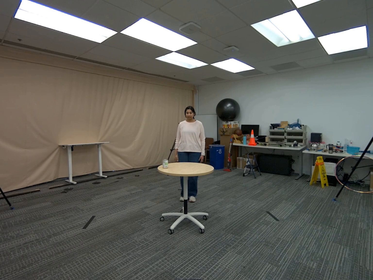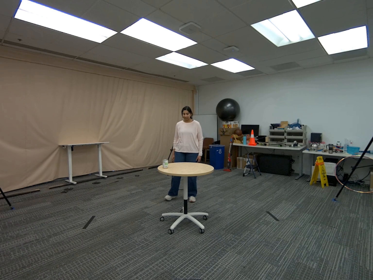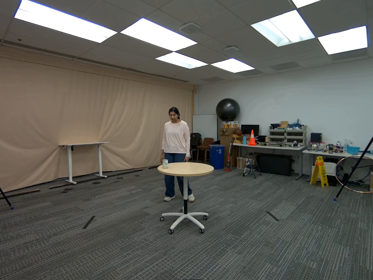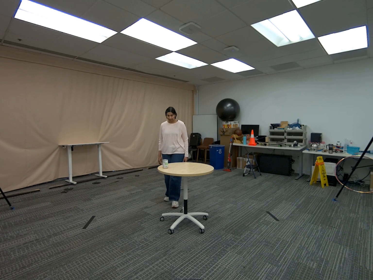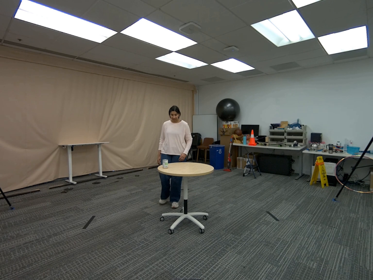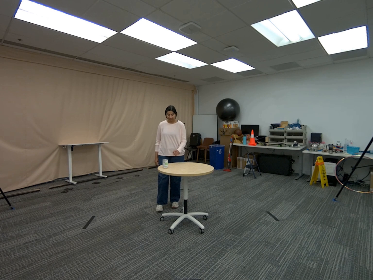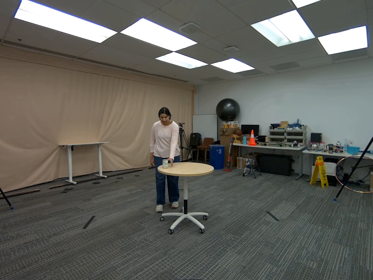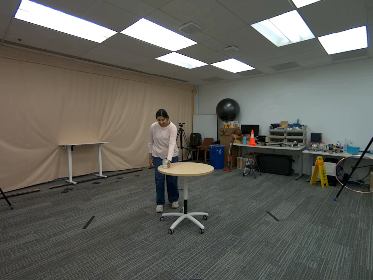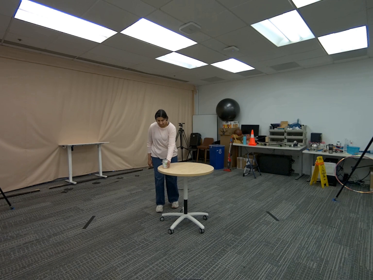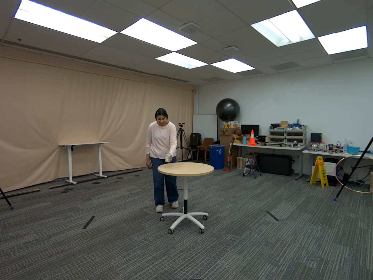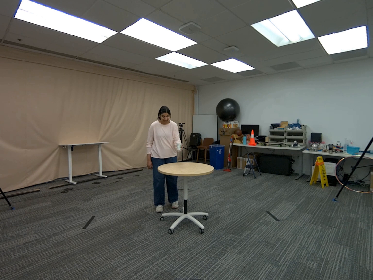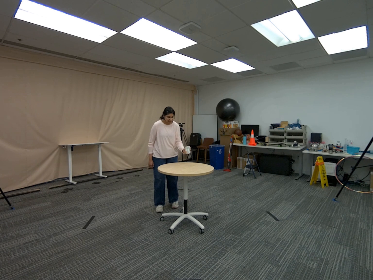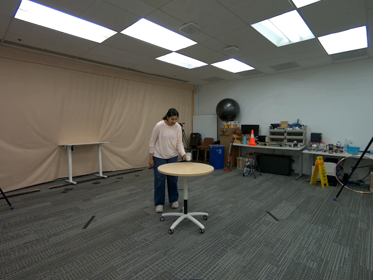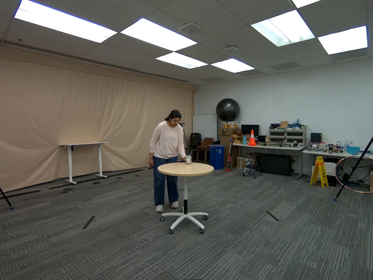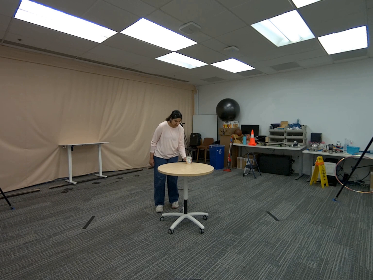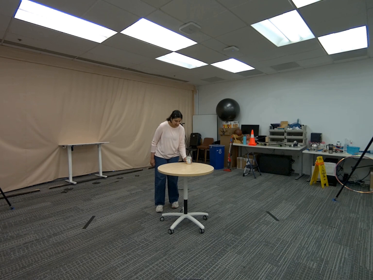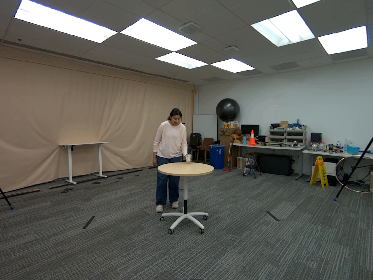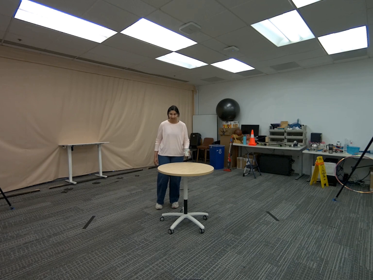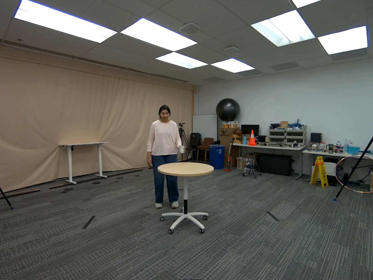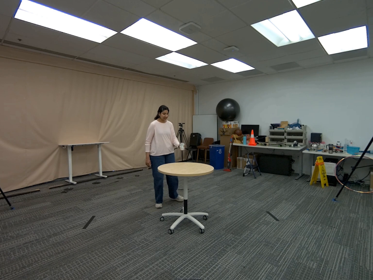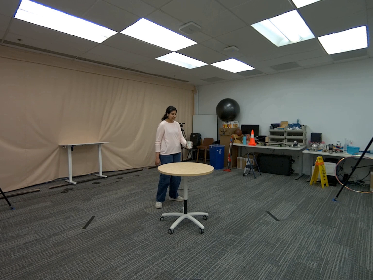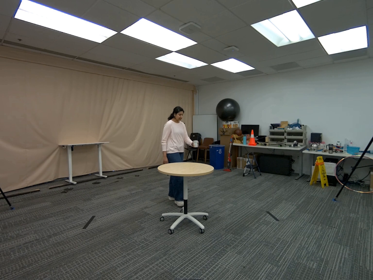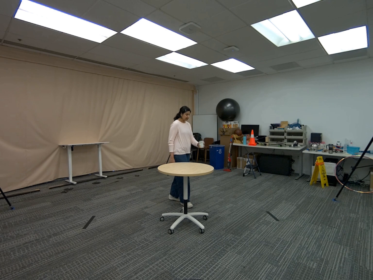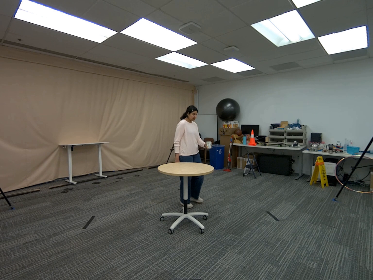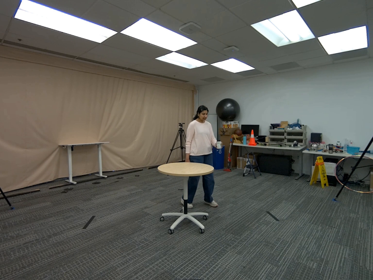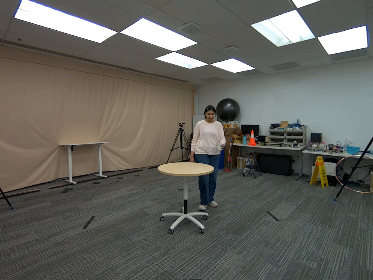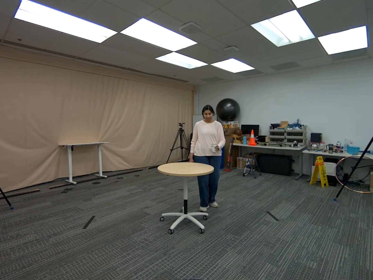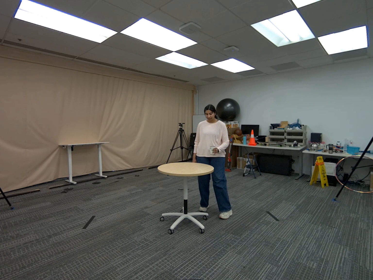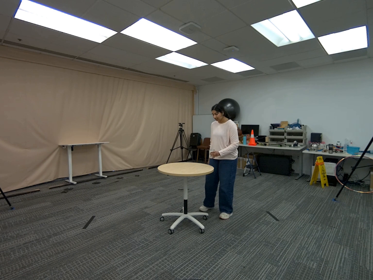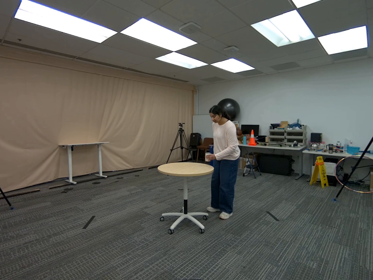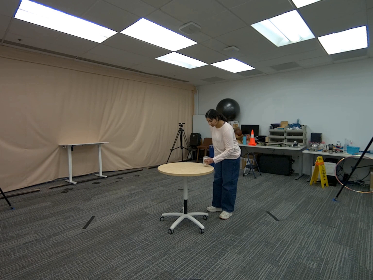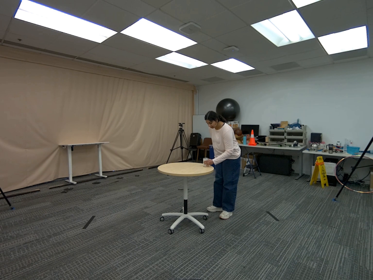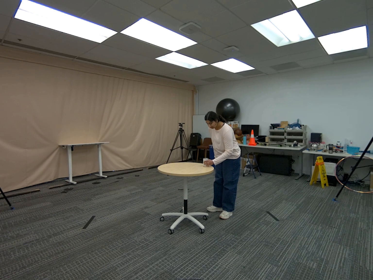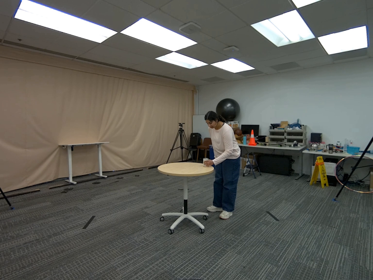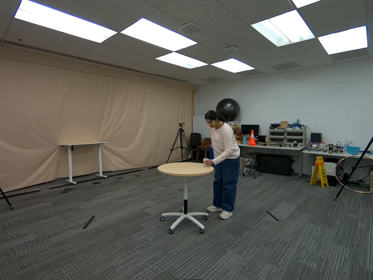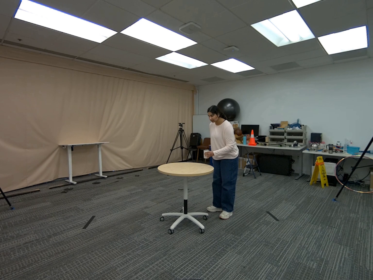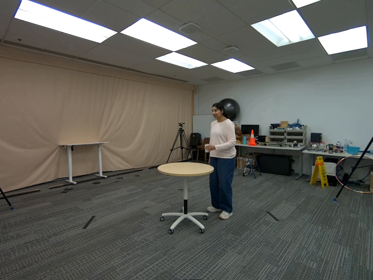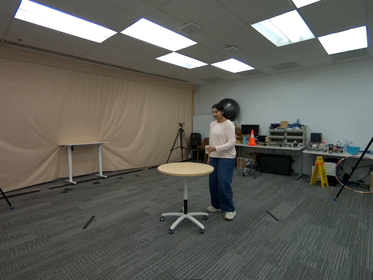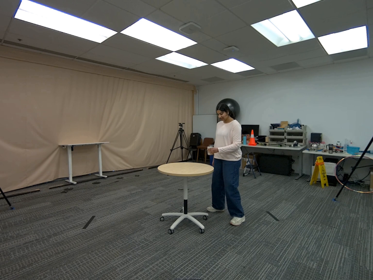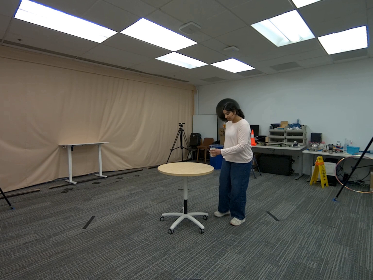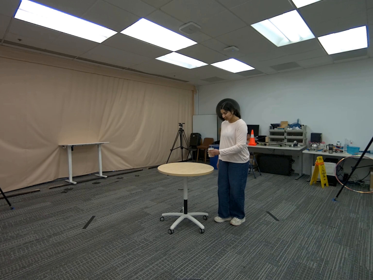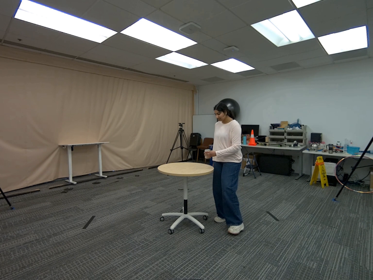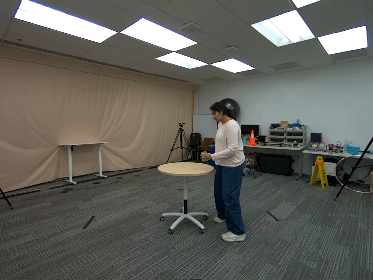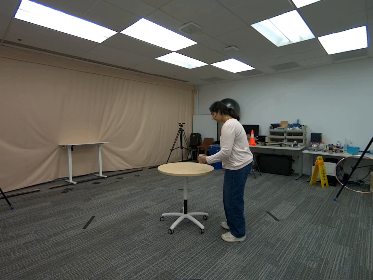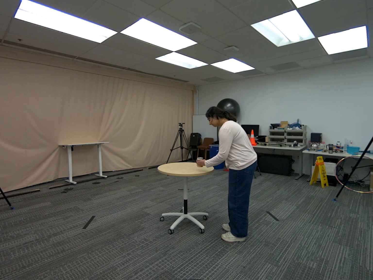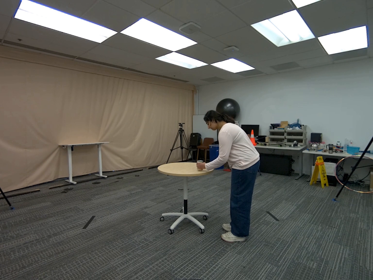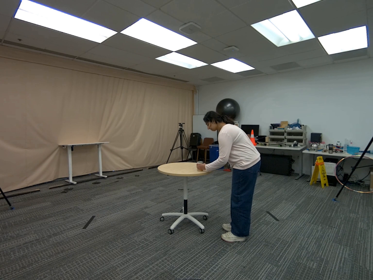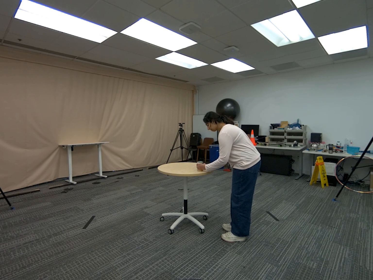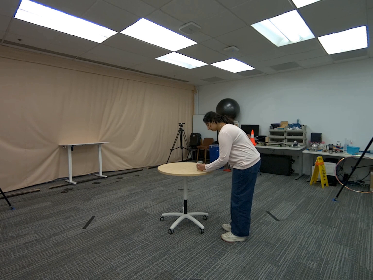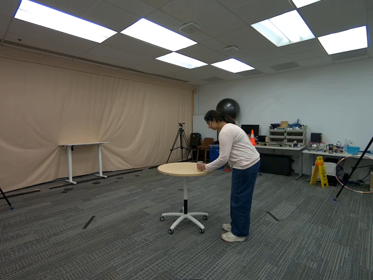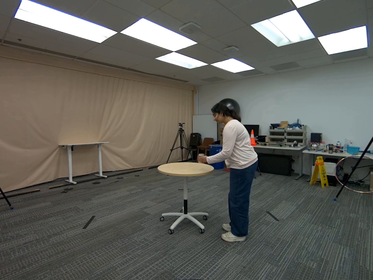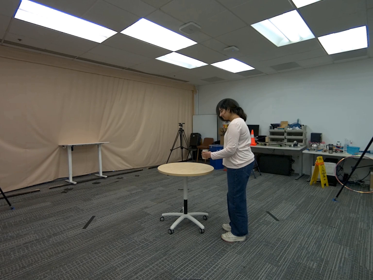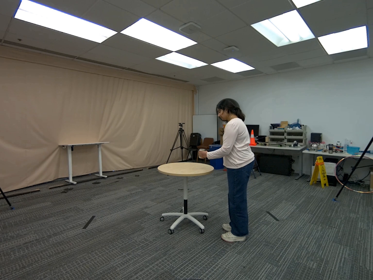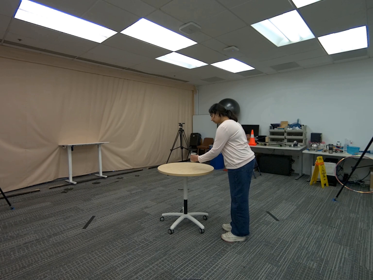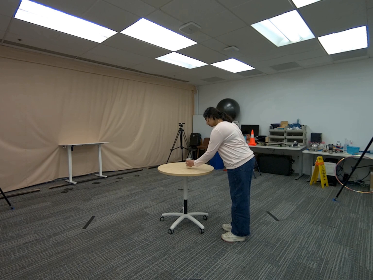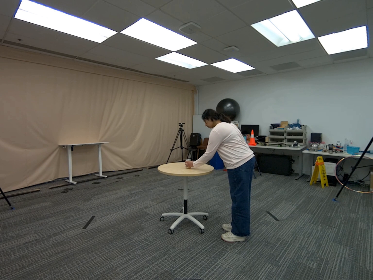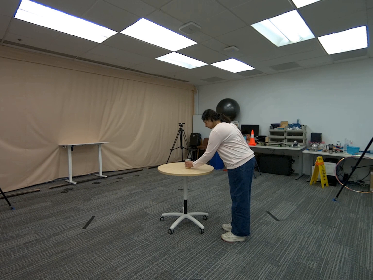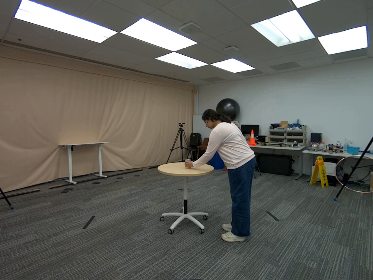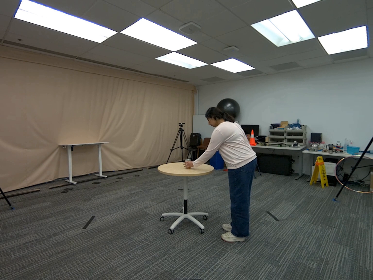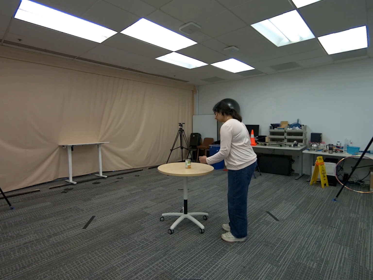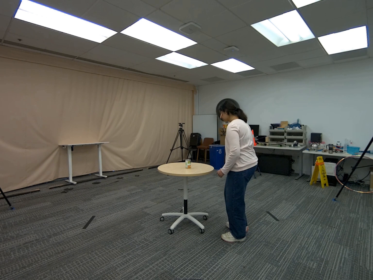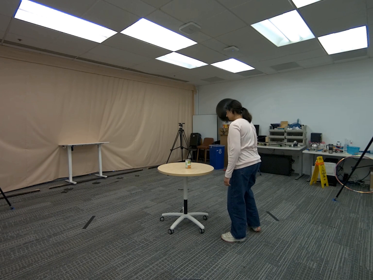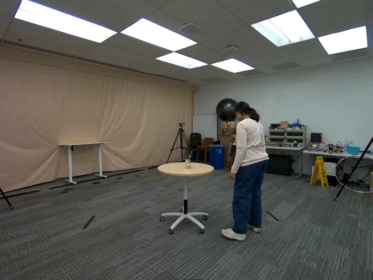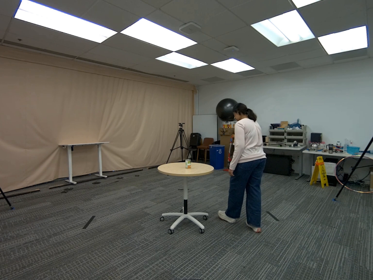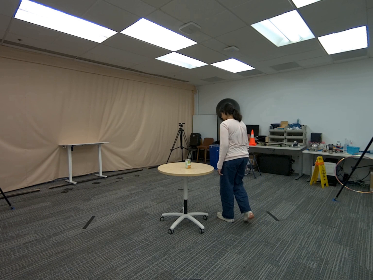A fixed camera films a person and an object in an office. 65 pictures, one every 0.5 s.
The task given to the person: Walk over to the corn can on the round table and pick and place the can in various spaces on the round table using only your left hand. Don't let go of the can until the sequence has ended.
